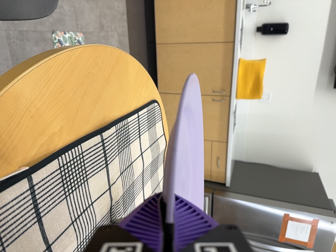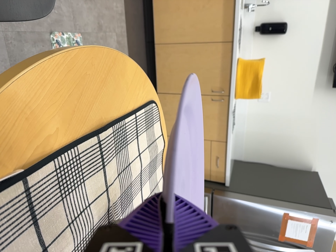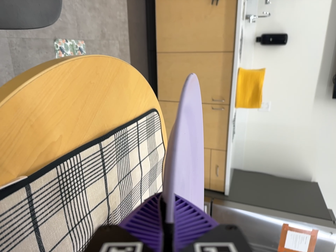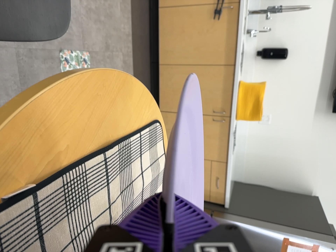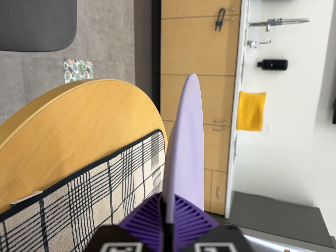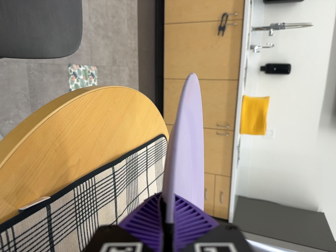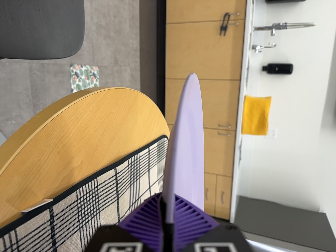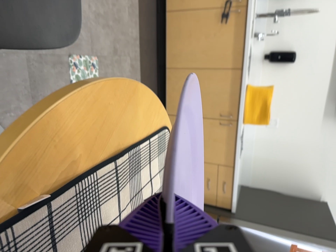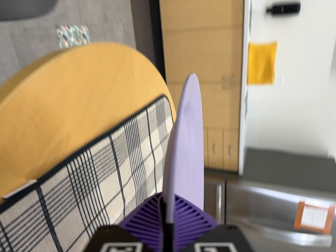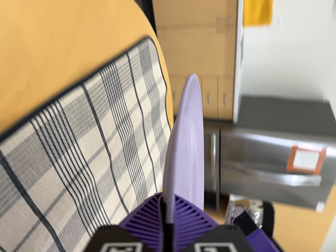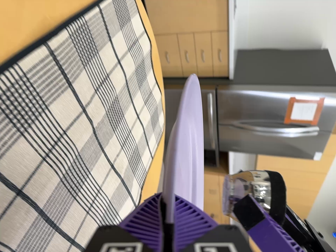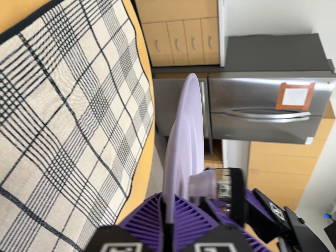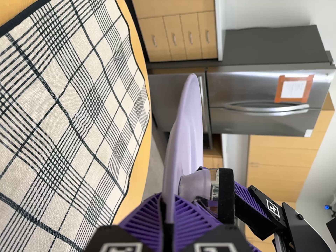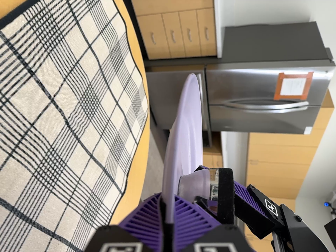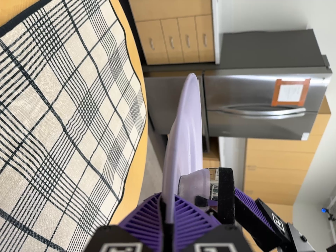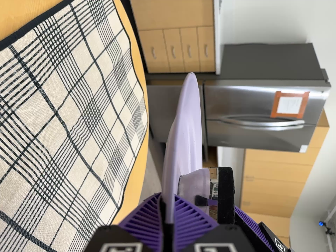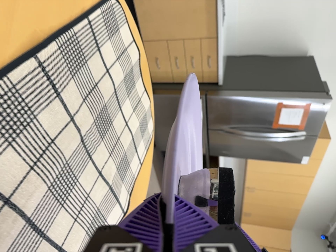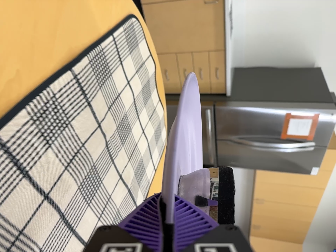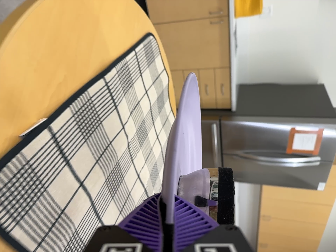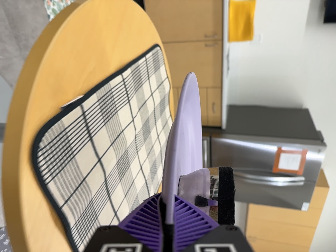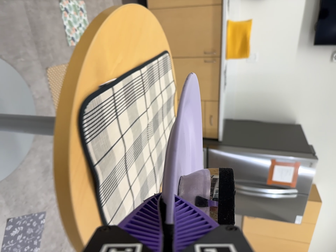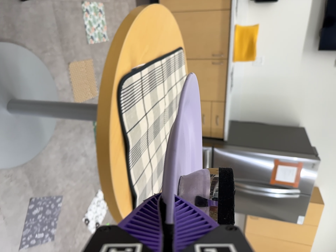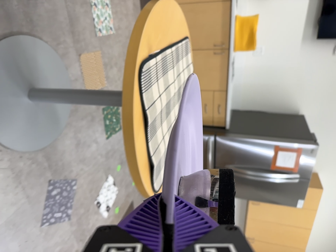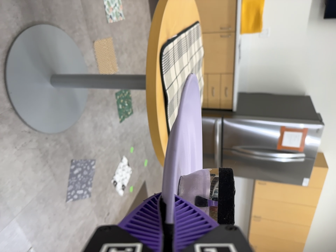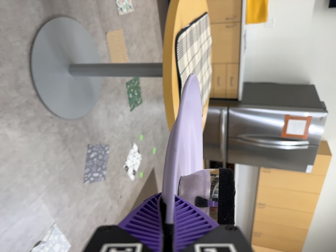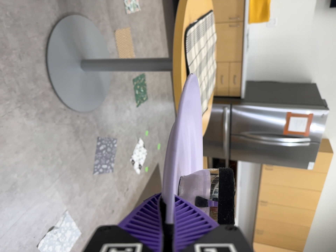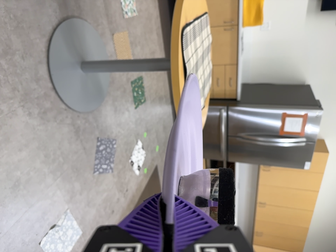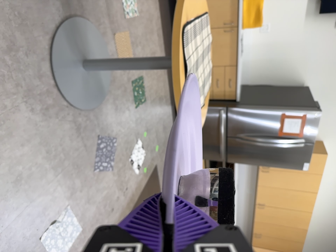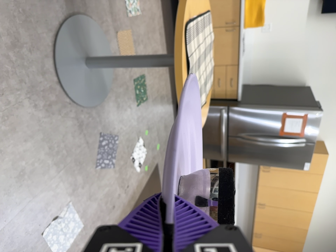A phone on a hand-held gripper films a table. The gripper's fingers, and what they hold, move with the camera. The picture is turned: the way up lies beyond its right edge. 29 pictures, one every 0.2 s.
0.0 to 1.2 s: The camera shifts only a little, or ends up much as it began.
1.2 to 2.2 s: The camera travels forward and to its right, about 16 cm. Its aim tips toward the bottom of its view by about 30 degrees, and the scene shifts upward. It rolls about its line of sight by about 15 degrees, and the scene rotates counterclockwise.
2.2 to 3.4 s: The camera travels backward, about 7 cm, so what stands in front gets smaller.
3.4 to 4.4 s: The camera travels backward and toward the bottom of its view, about 60 cm, so what stands in front gets smaller. Its aim tips toward the top of its view by about 15 degrees.
4.4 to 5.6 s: The camera travels backward and toward the bottom of its view, about 40 cm, so what stands in front gets smaller.
The film runs backward here.
